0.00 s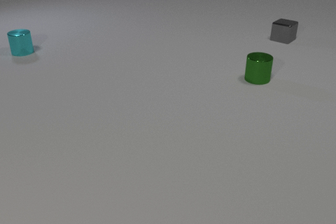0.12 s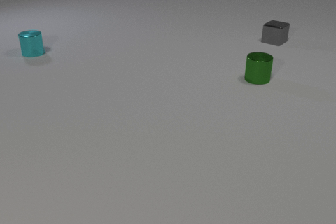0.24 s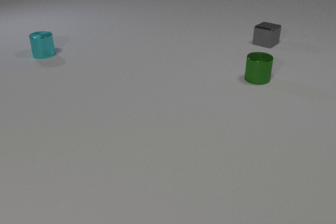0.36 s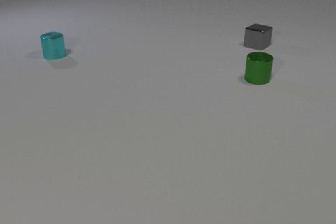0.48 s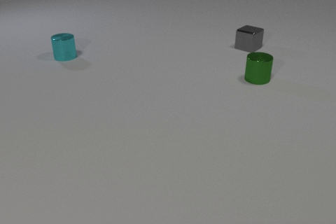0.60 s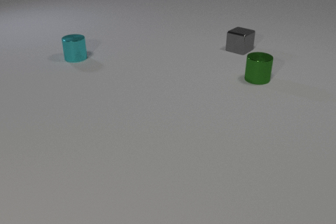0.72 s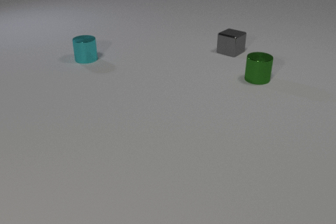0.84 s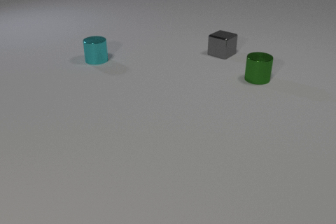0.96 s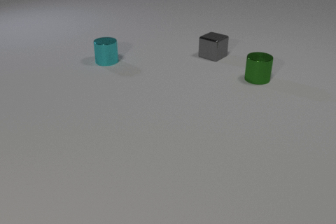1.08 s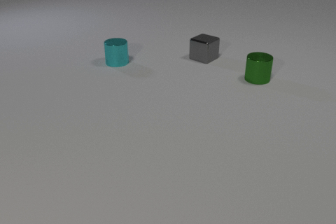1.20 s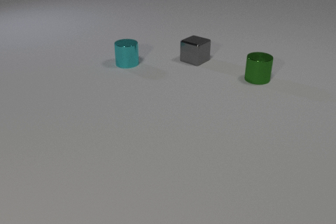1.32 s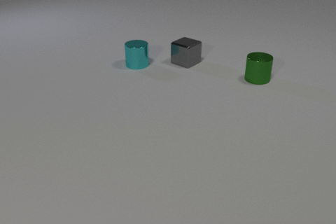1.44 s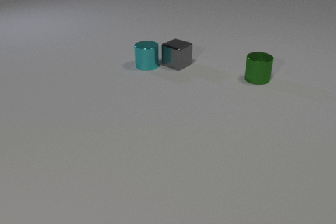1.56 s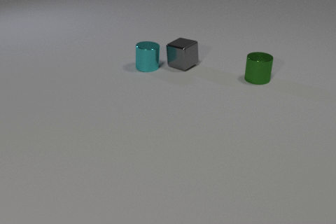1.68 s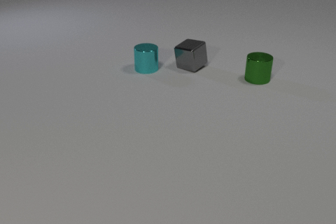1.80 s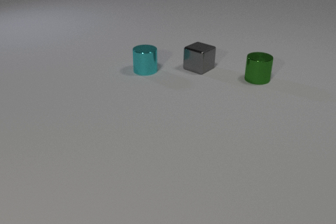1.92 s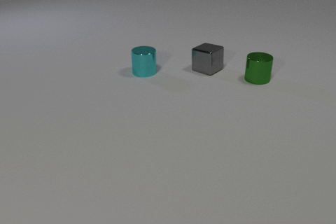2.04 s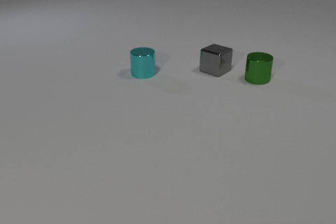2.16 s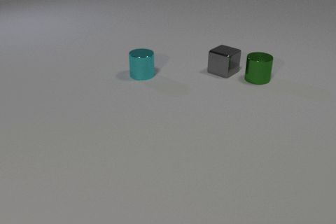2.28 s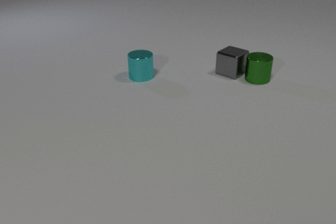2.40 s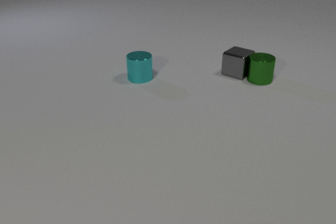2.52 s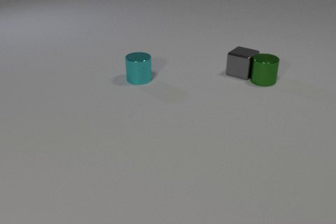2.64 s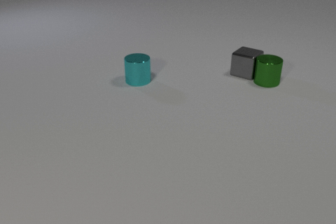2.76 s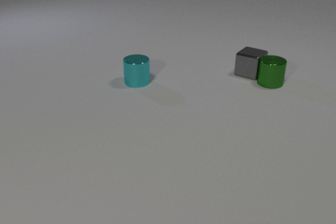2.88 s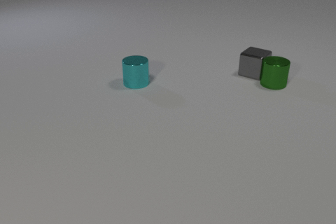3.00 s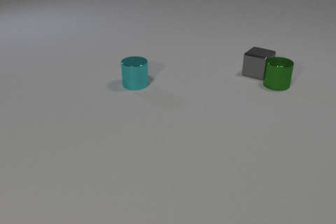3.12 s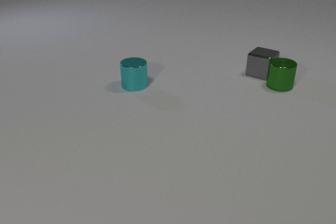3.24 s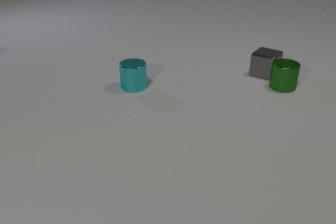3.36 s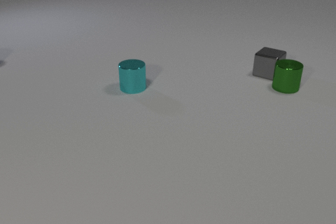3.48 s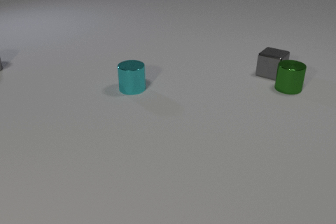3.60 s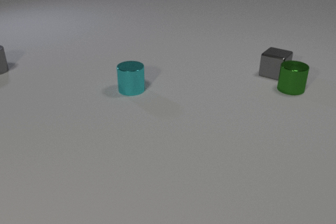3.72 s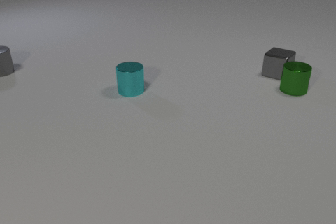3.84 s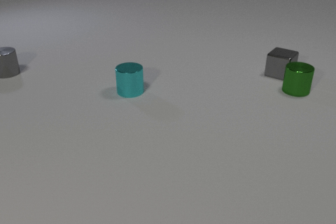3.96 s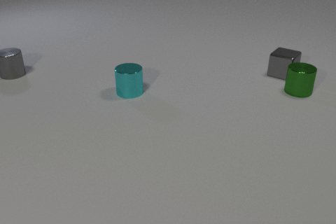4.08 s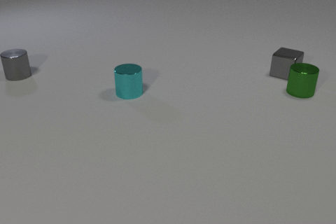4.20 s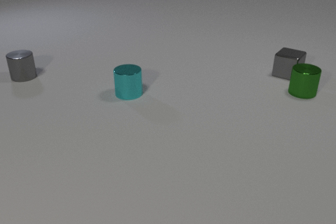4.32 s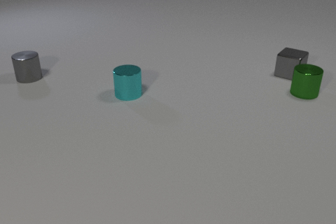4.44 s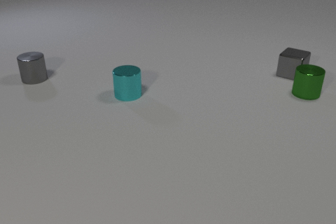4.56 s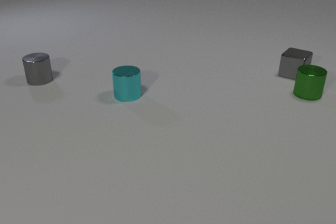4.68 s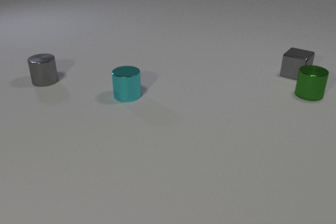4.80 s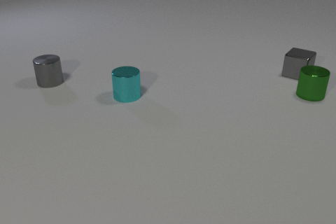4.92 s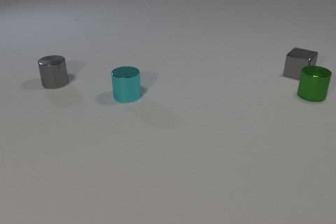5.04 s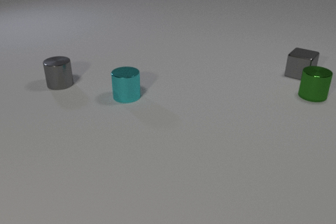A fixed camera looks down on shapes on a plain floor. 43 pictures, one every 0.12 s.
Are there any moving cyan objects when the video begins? yes.
What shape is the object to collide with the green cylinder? cube.
What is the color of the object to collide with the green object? gray.
0.00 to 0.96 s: The gray metal cube slides to the left and toward the camera. The cyan metal cylinder slides to the right and toward the camera.
0.96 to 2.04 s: The gray metal cube slides toward the camera. The cyan metal cylinder slides to the right and toward the camera. The gray metal cube and the cyan metal cylinder collide.
2.04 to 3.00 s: The gray metal cube slides to the right. The cyan metal cylinder slides toward the camera. The green metal cylinder slides to the right and toward the camera. The gray metal cube and the green metal cylinder collide.
3.00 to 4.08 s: The gray metal cube slides to the right. The cyan metal cylinder slides toward the camera. The green metal cylinder slides to the right. The gray metal cylinder comes in at the left edge, slides toward the camera and to the right.
4.08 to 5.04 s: The gray metal cube slides to the right. The cyan metal cylinder slides toward the camera. The green metal cylinder slides to the right. The gray metal cylinder slides to the right and toward the camera.
